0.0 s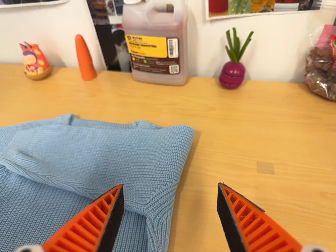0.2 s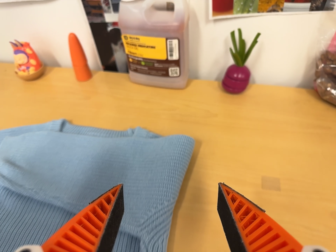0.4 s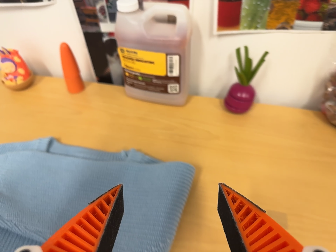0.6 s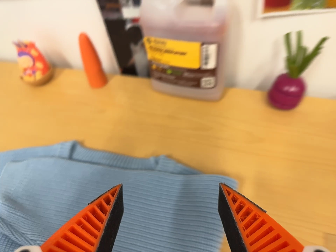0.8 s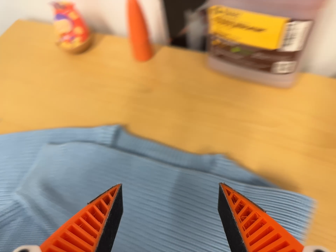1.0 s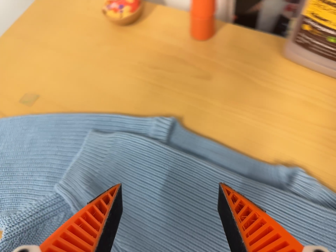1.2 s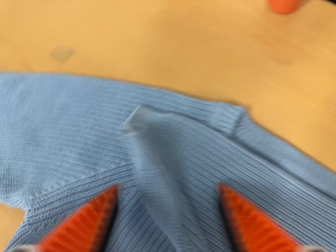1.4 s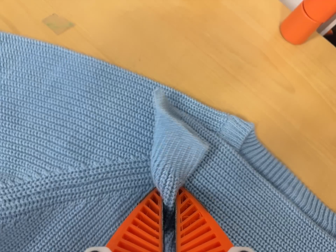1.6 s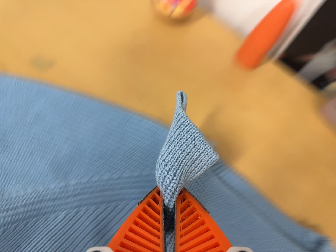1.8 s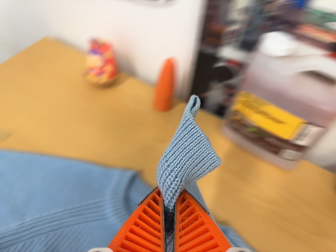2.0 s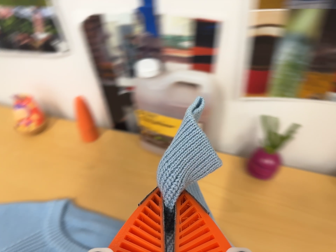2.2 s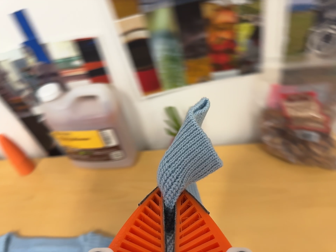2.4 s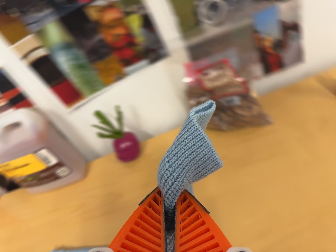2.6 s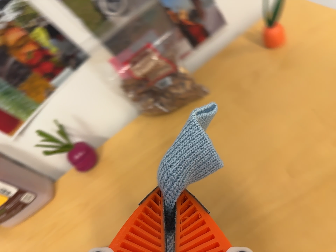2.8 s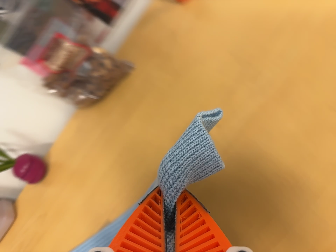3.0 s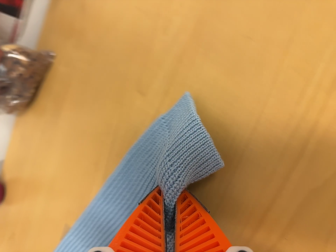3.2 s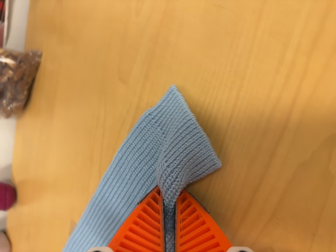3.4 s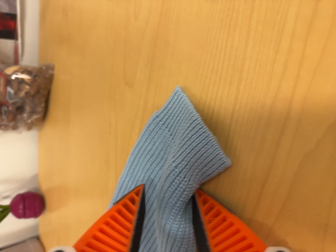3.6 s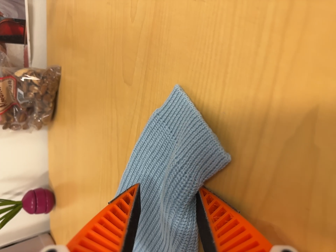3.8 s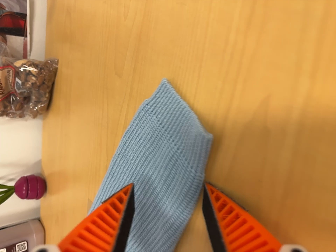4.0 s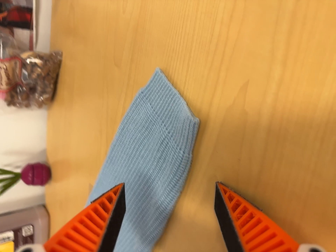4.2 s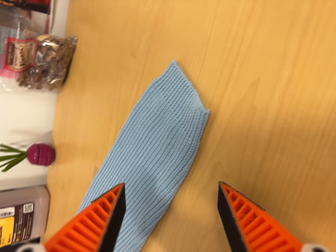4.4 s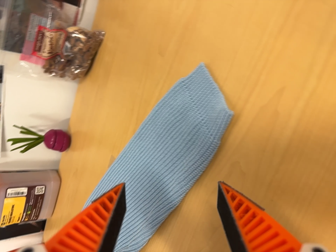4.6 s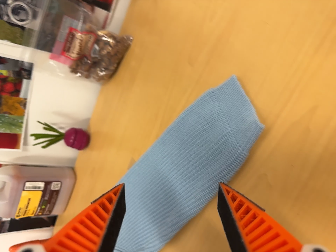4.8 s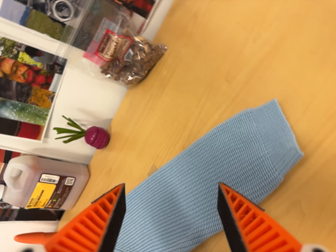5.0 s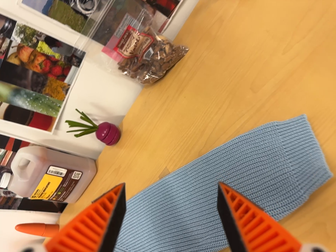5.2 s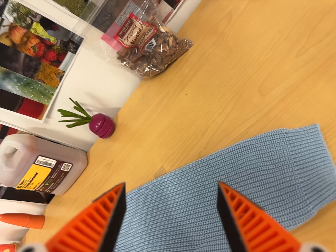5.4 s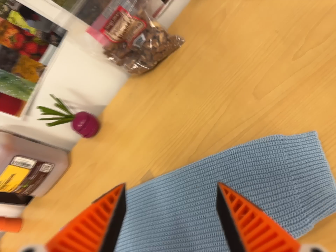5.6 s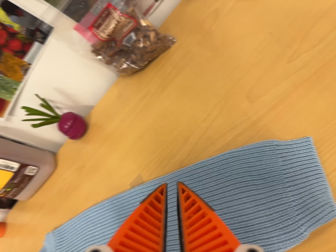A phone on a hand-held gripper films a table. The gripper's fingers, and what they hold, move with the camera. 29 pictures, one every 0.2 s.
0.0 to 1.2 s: The camera swings to its left by about 15 degrees, and the scene slides to the right. It travels forward, toward the top of its view and to its left, about 38 cm, so what stands in front looms larger. Its aim tips toward the bottom of its view by about 30 degrees. It rolls about its line of sight by about 20 degrees, and the scene rotates clockwise.
1.2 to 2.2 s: The camera pans to its right by about 25 degrees. It travels to its right and backward, about 34 cm, so close, fixed things drift to the left. Its aim tips toward the top of its view by about 25 degrees, and the scene shifts downward. It rolls about its line of sight by about 30 degrees, and the scene rotates counterclockwise.
2.2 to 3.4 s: The camera travels to its right, about 40 cm, so close, fixed things drift to the left. Its aim tips toward the bottom of its view by about 10 degrees, and the scene shifts upward. It rolls about its line of sight by about 80 degrees, and the scene rotates counterclockwise.
3.4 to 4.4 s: The camera travels backward and toward the bottom of its view, about 10 cm, so what stands in front gets smaller. It rolls about its line of sight by about 10 degrees, and the scene rotates clockwise.
4.4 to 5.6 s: The camera travels to its left and forward, about 14 cm, so close, fixed things drift to the right. It rolls about its line of sight by about 25 degrees, and the scene rotates clockwise.
The film runs backward here.
